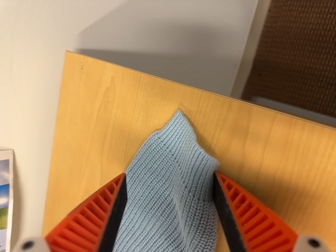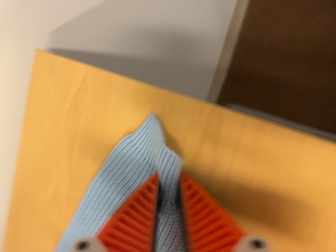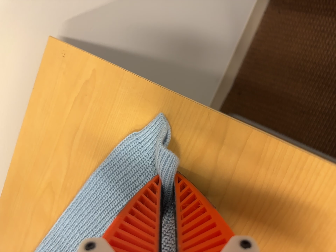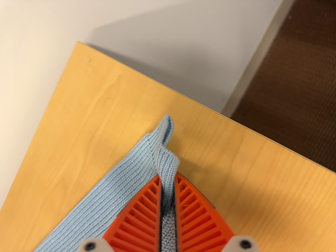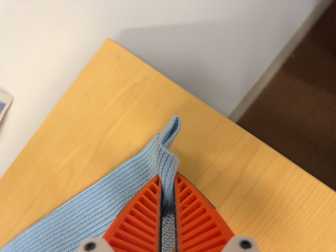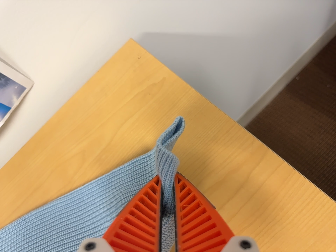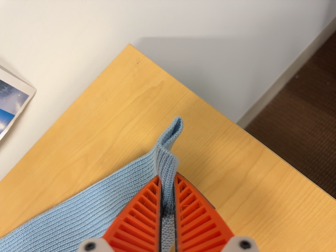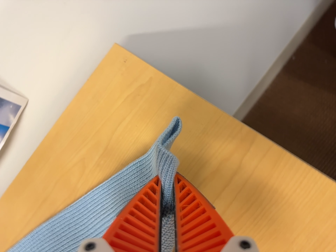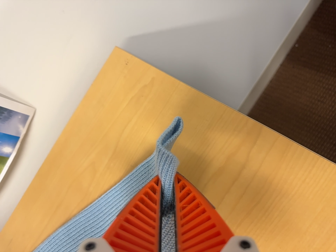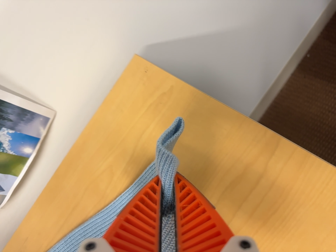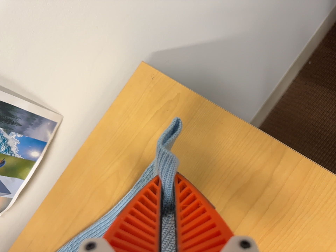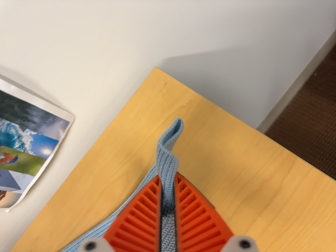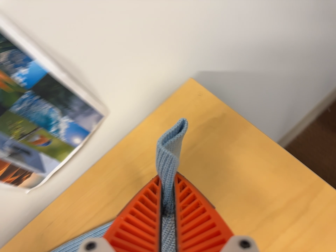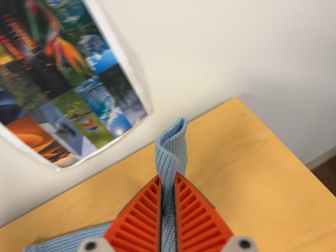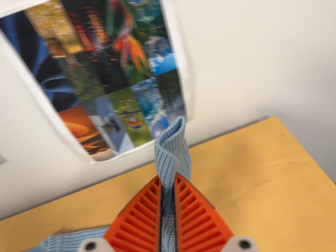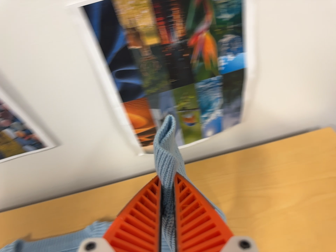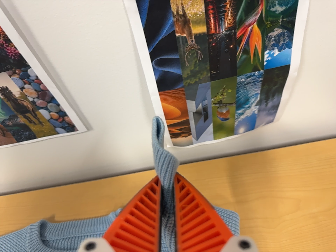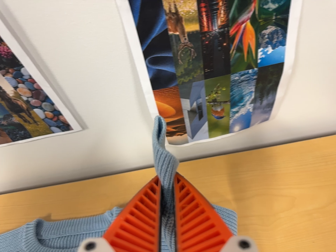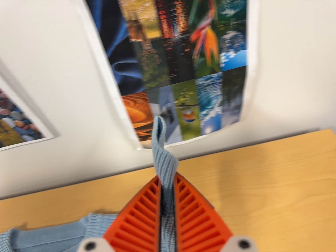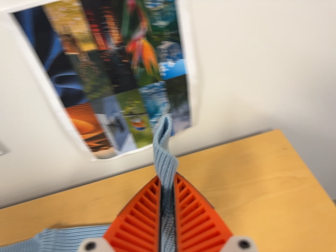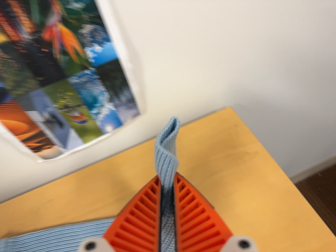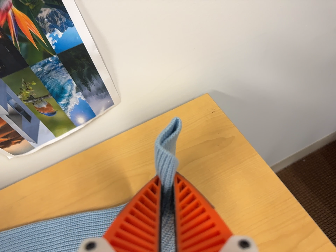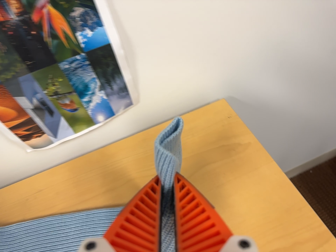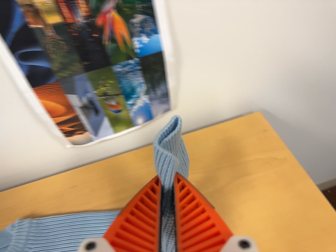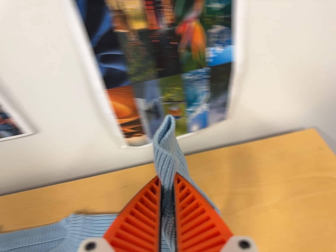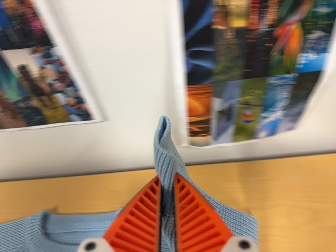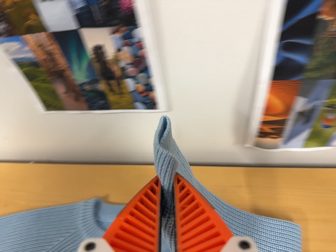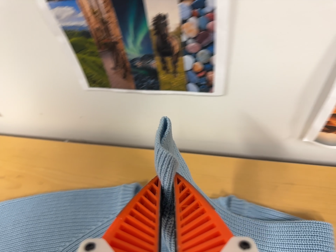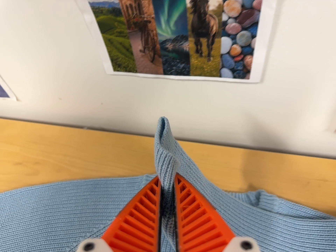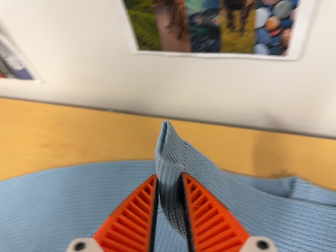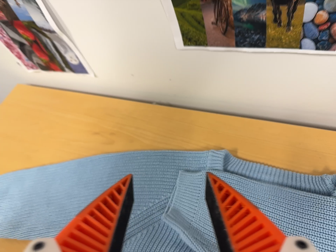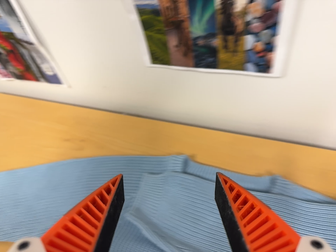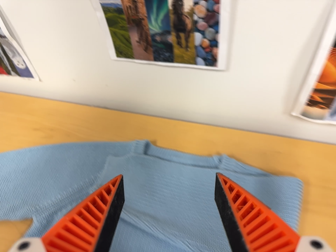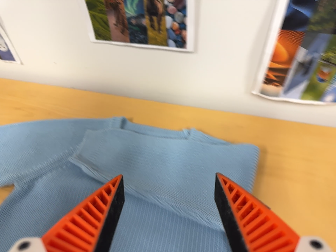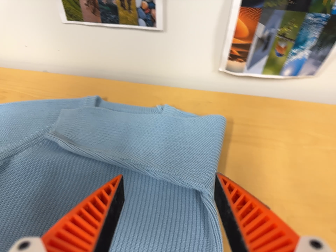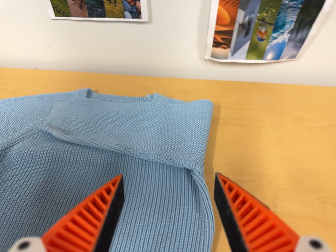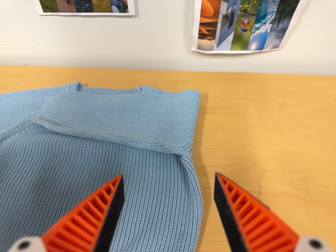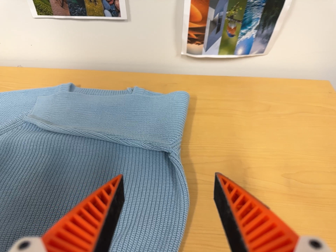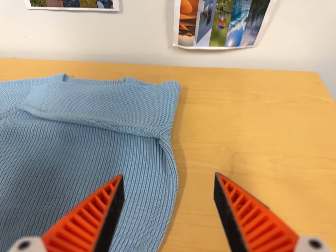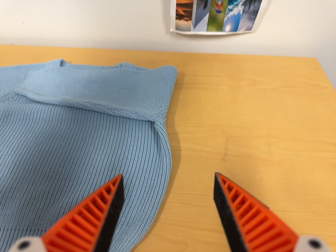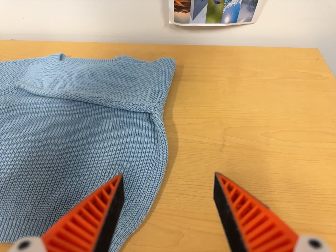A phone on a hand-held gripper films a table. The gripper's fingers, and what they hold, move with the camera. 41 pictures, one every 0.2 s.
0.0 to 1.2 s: The camera travels to its left and backward, about 10 cm. Its aim tips toward the top of its view by about 10 degrees, and the scene shifts downward. It rolls about its line of sight by about 30 degrees, and the scene rotates clockwise.
1.2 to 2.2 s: The camera shifts only a little, or ends up much as it began.
2.2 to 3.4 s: The camera travels to its left, about 28 cm, so close, fixed things drift to the right. It rolls about its line of sight by about 40 degrees, and the scene rotates clockwise.
3.4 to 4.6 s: The camera travels to its right, about 9 cm, so close, fixed things drift to the left.
4.6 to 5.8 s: The camera pans to its left by about 25 degrees. It travels to its left, about 32 cm, so close, fixed things drift to the right. Its aim tips toward the bottom of its view by about 10 degrees, and the scene shifts upward. It rolls about its line of sight by about 25 degrees, and the scene rotates clockwise.
5.8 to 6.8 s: The camera swings to its right by about 15 degrees, and the scene slides to the left. It travels backward and toward the bottom of its view, about 26 cm, so what stands in front gets smaller.
6.8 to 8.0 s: The camera travels toward the bottom of its view, to its right and backward, about 14 cm, so close, fixed things drift upward.
The film runs forward here.
